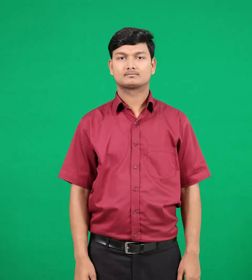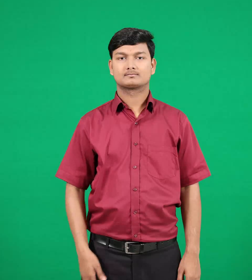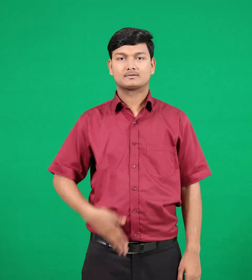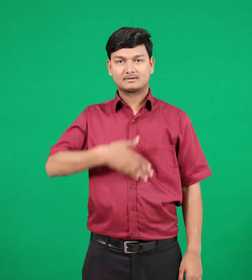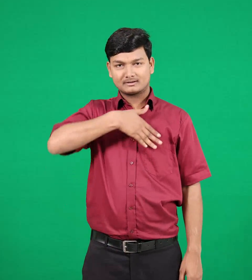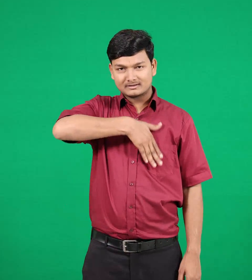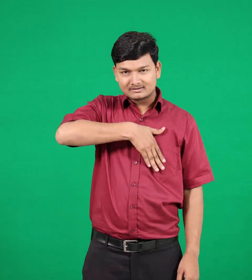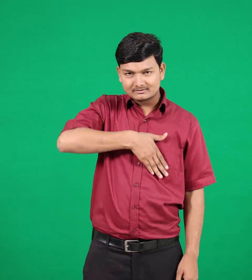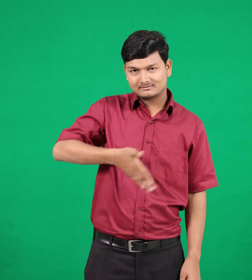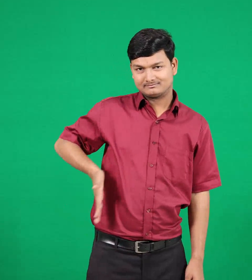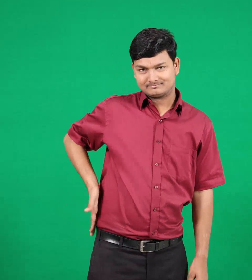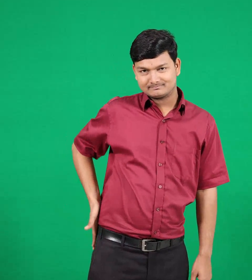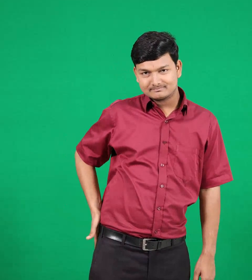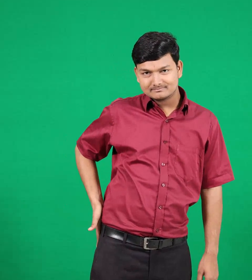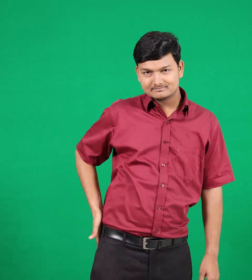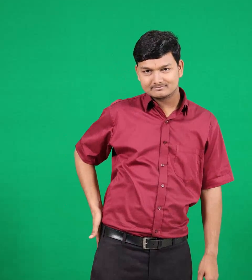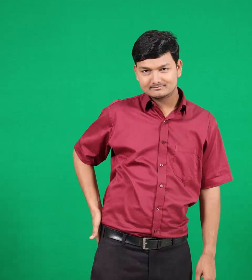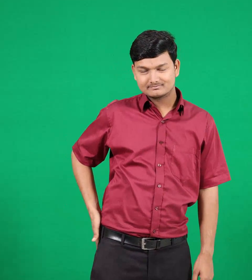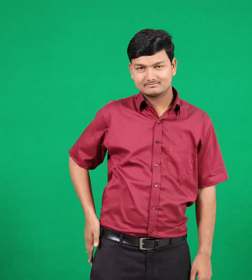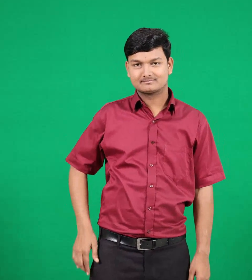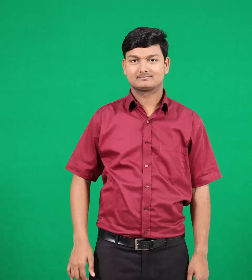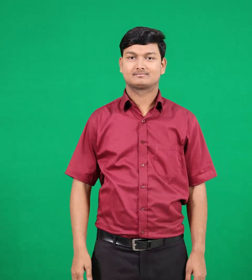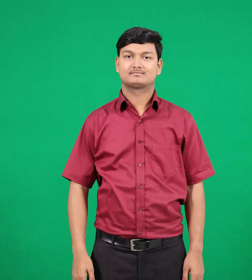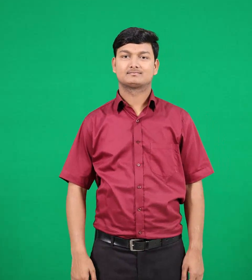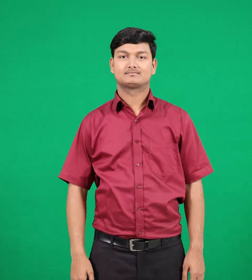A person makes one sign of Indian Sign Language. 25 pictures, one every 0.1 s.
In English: pocket
